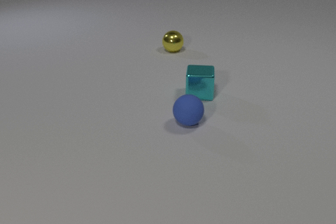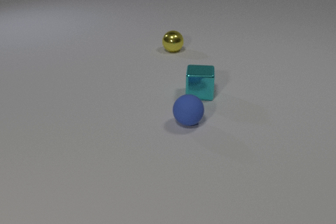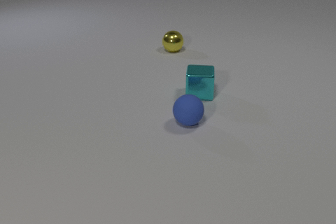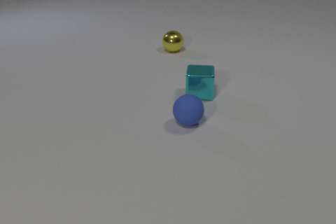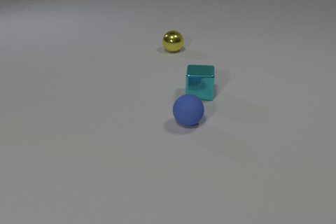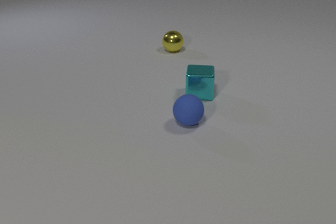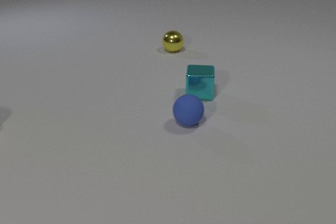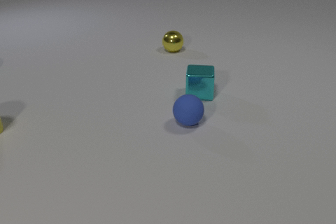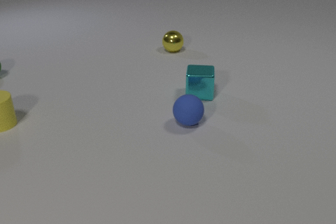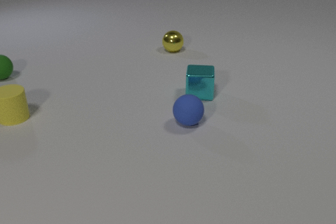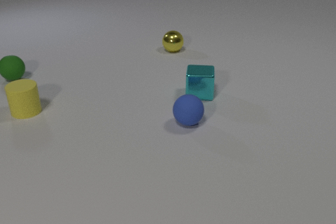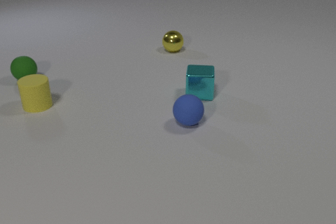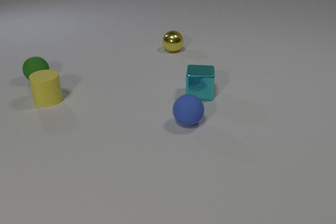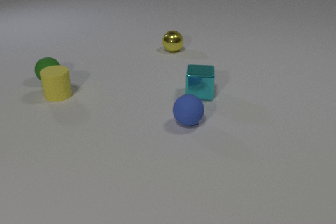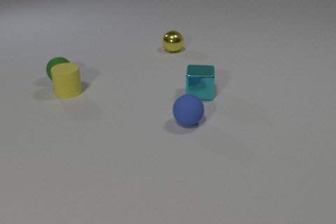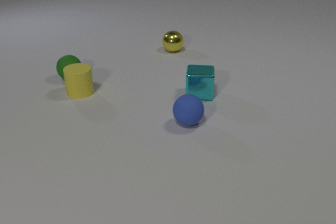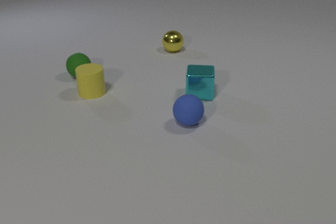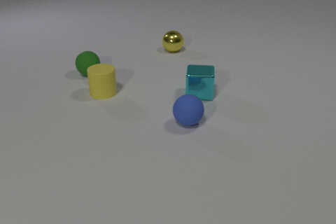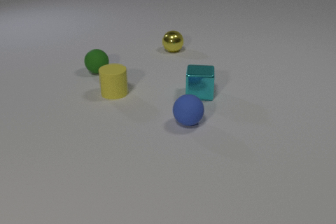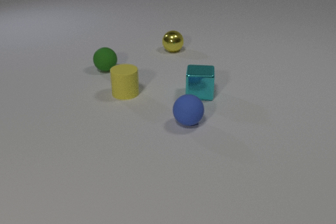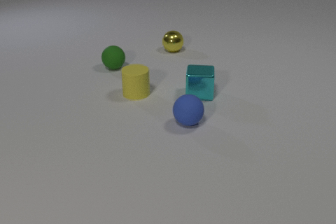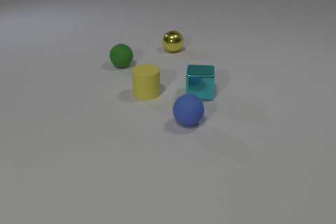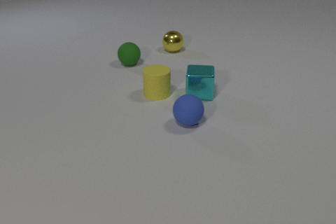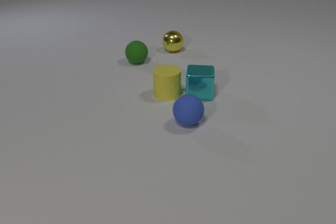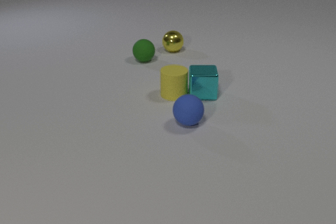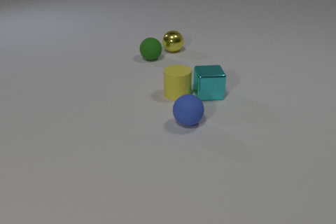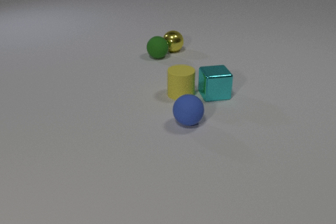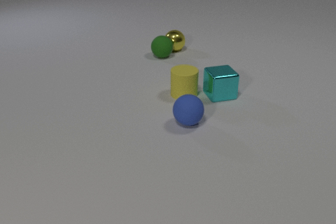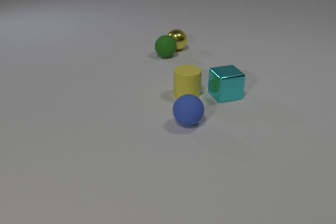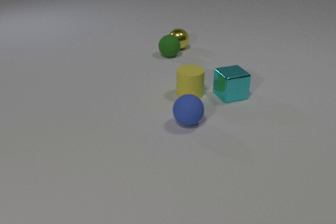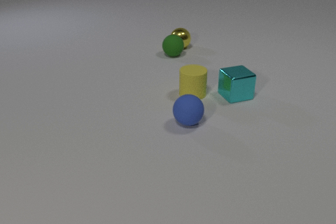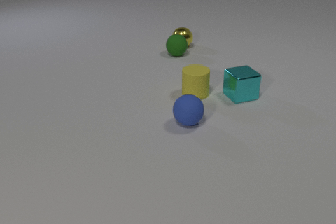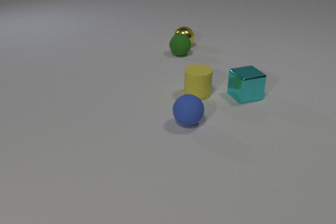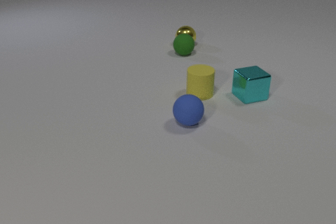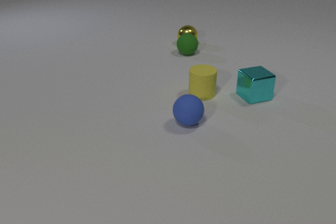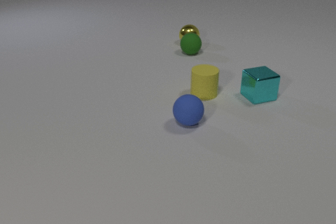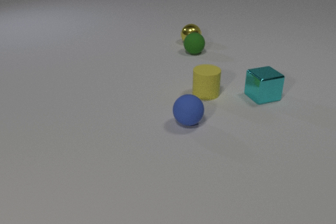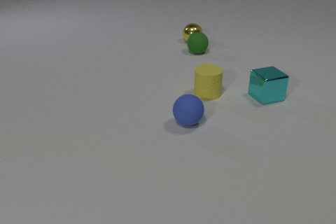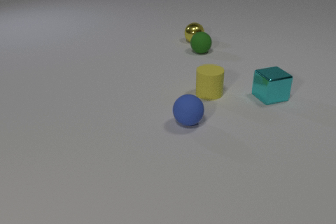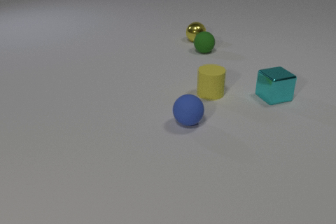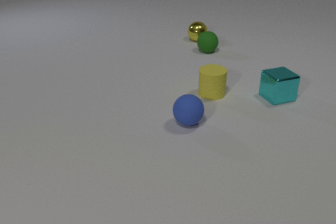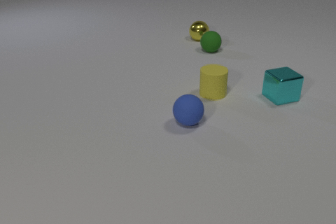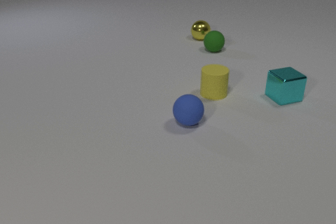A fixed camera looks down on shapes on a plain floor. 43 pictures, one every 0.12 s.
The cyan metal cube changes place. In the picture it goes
to the right.
The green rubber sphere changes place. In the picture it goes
to the right.
0.00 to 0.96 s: The yellow rubber cylinder comes in at the left edge, slides to the right and away from the camera.
0.96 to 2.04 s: The yellow rubber cylinder slides to the right. The green rubber sphere rolls to the right. The yellow rubber cylinder and the green rubber sphere collide.
2.04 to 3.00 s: The yellow rubber cylinder slides to the right. The green rubber sphere rolls to the right and away from the camera. The cyan metal cube slides to the right. The yellow rubber cylinder and the cyan metal cube collide.
3.00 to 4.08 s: The yellow rubber cylinder slides to the right. The green rubber sphere rolls to the right. The cyan metal cube slides to the right. The yellow metal sphere rolls away from the camera and to the right. The green rubber sphere and the yellow metal sphere collide.
4.08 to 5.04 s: The yellow rubber cylinder slides to the right. The green rubber sphere rolls to the right and away from the camera. The cyan metal cube slides to the right. The yellow metal sphere rolls away from the camera and to the right.
How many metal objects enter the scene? 0.
How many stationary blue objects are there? 1.
How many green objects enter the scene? 1.
